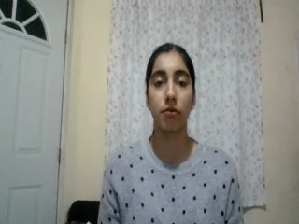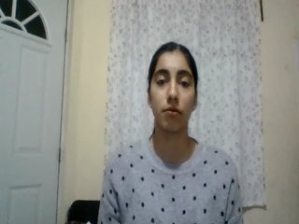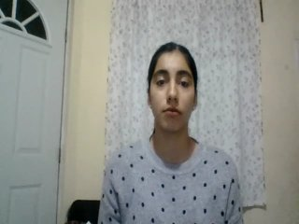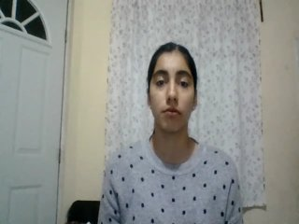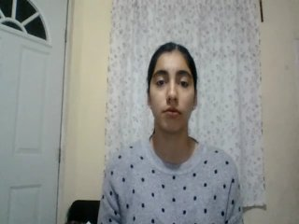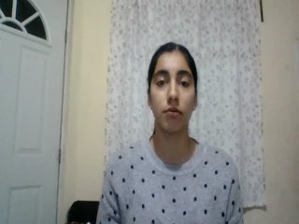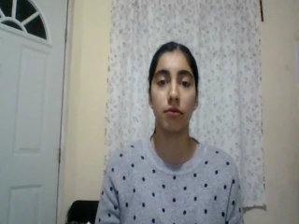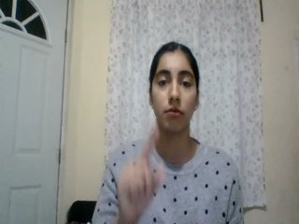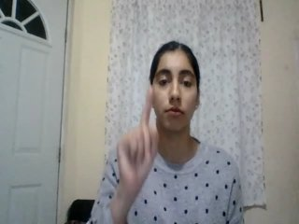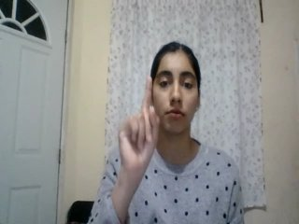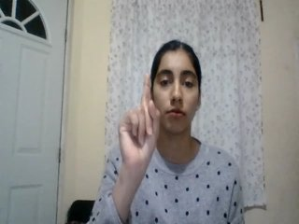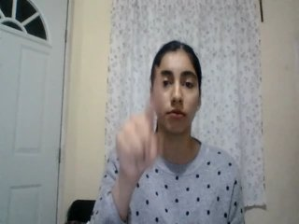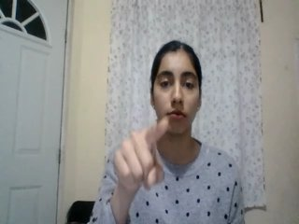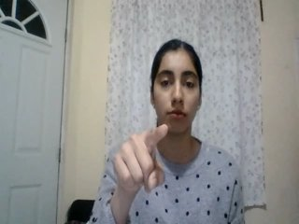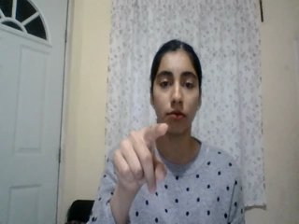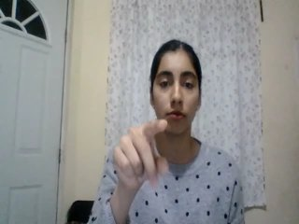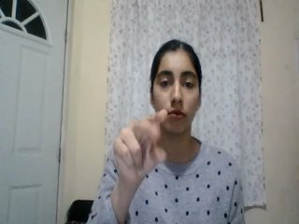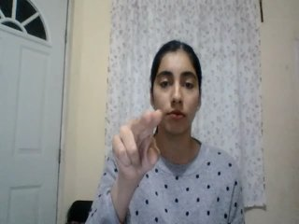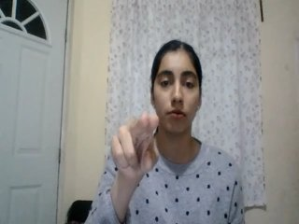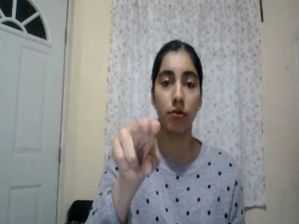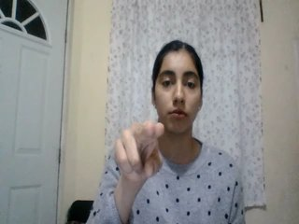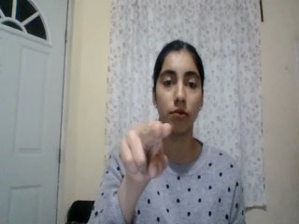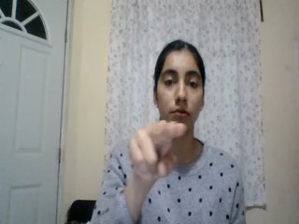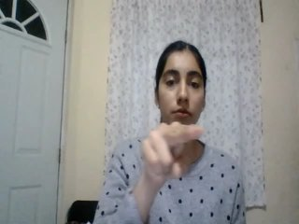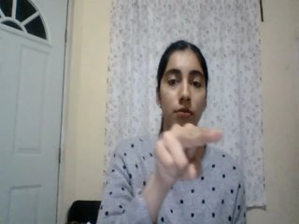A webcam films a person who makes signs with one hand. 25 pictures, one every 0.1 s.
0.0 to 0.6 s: Non-gesture.
0.7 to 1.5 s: Click with one finger.
1.6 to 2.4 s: Pointing with two fingers.
